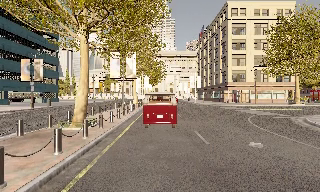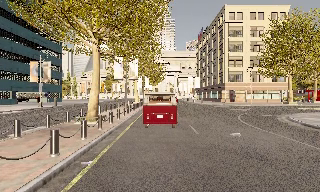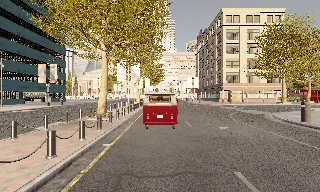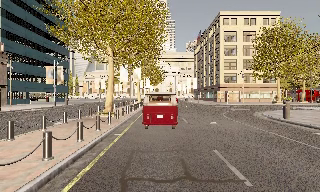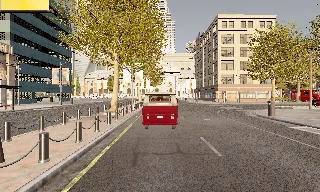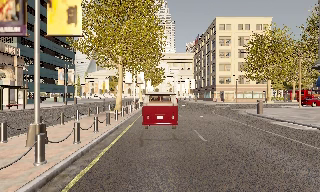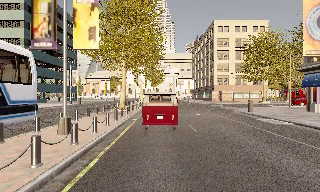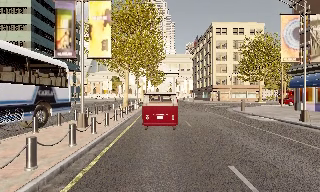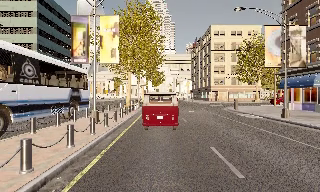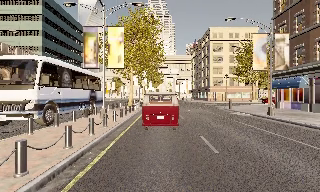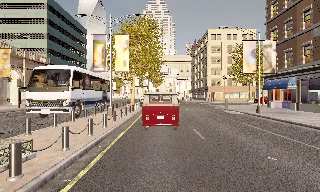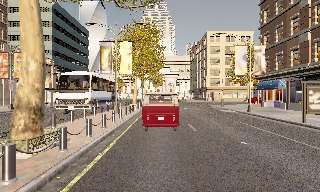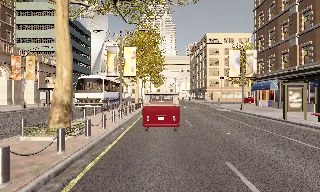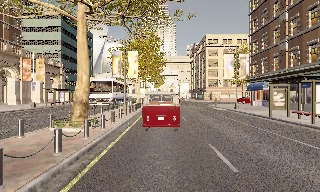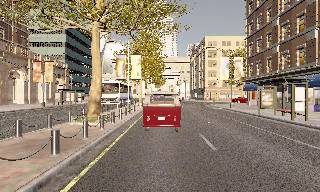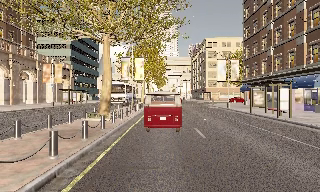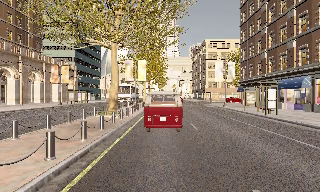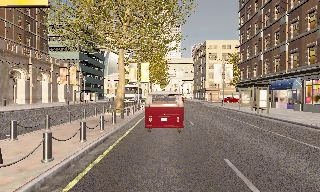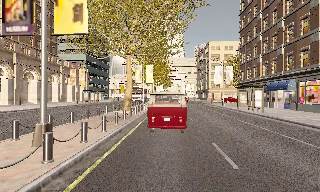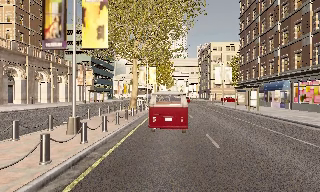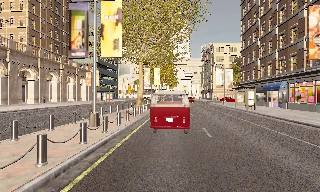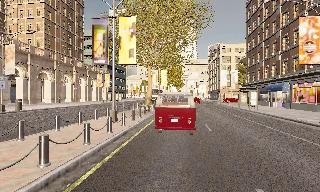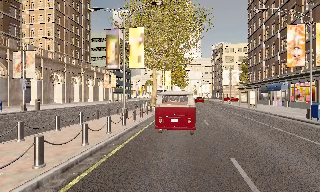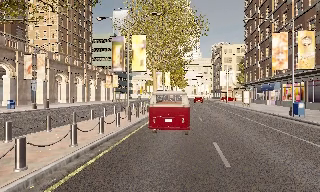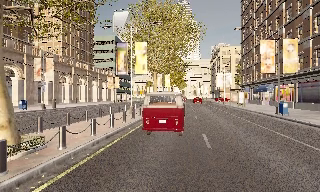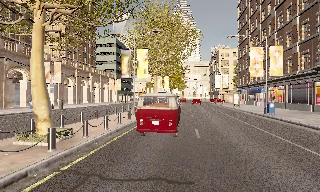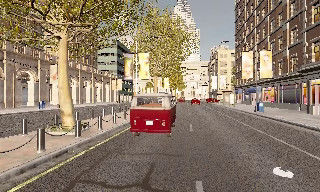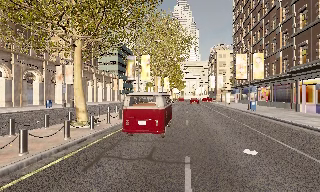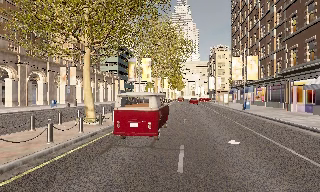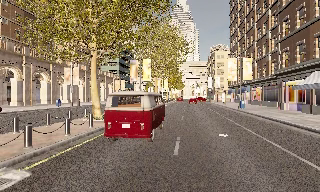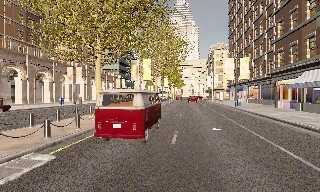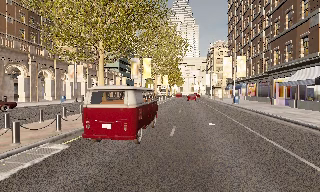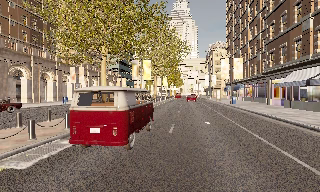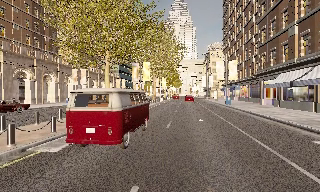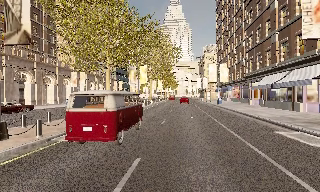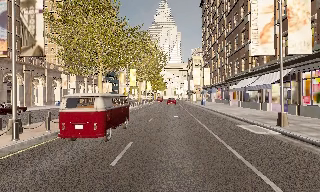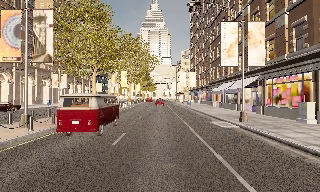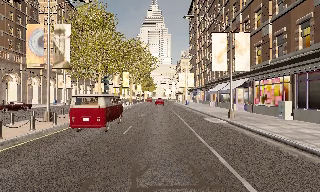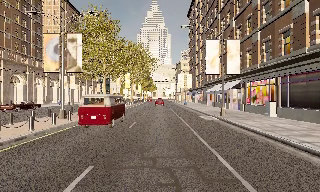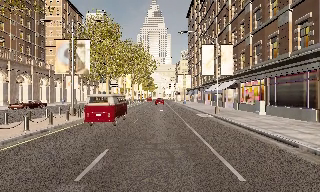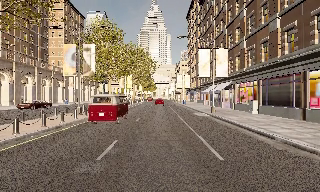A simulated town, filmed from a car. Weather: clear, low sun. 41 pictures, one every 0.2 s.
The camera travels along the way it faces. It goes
backward.
0.0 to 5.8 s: The camera travels backward, about 45 m, so what stands in front gets smaller.
5.8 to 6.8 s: The camera travels backward, about 5 m, so what stands in front gets smaller. It gains speed.
6.8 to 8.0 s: The camera travels backward, about 10 m, so what stands in front gets smaller.
The film runs backward here.
